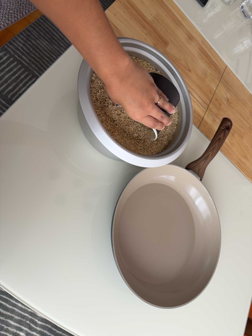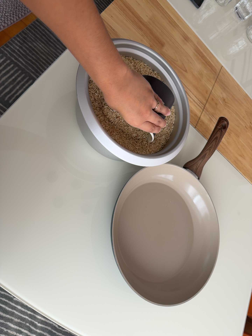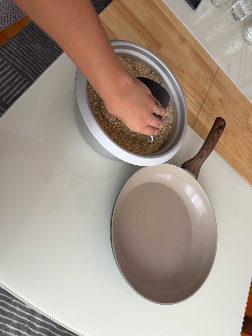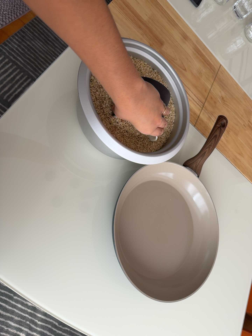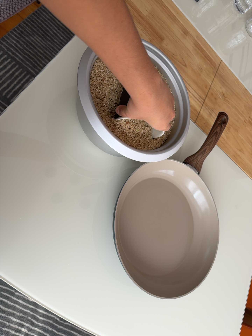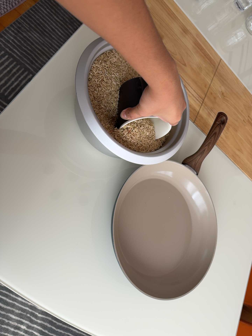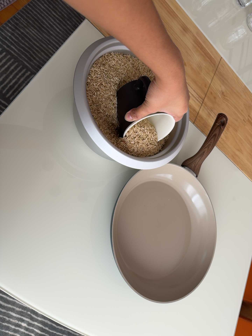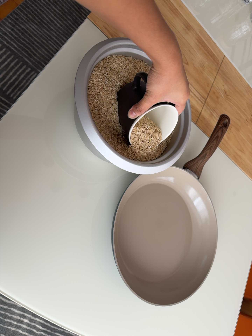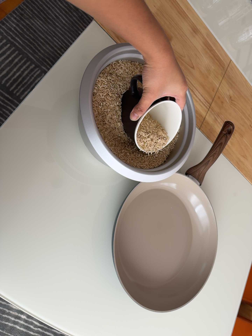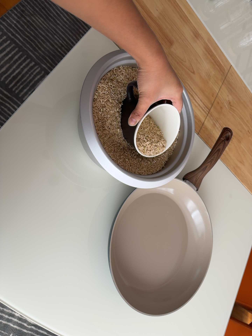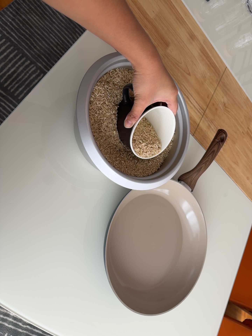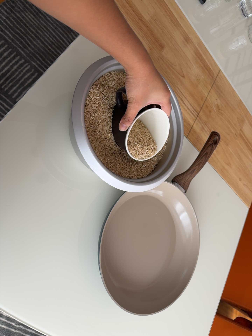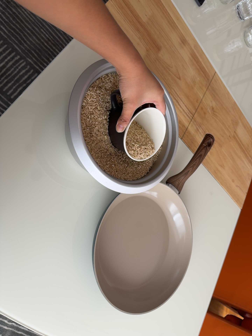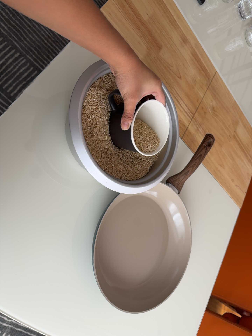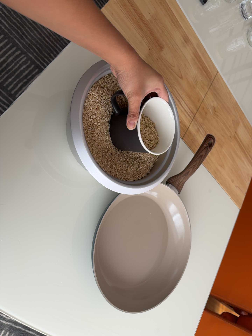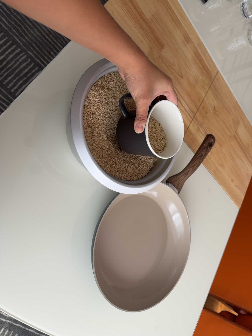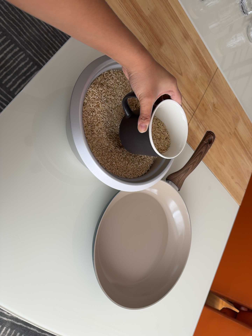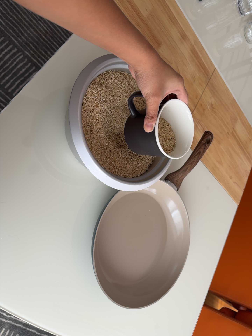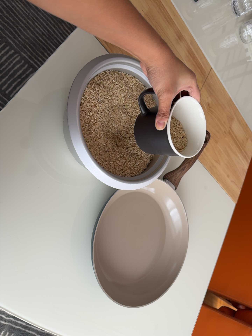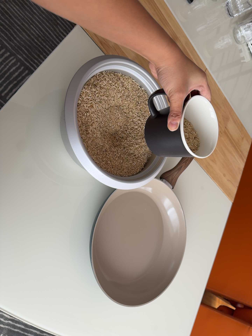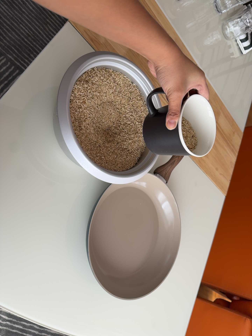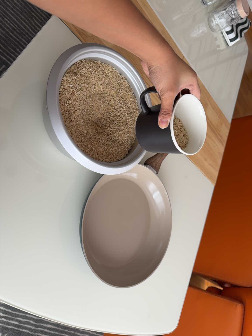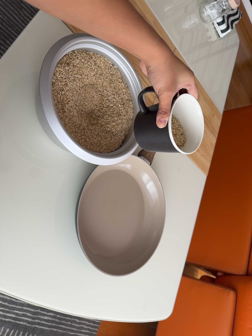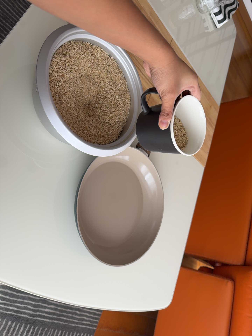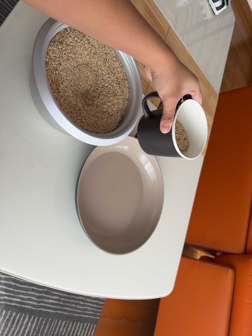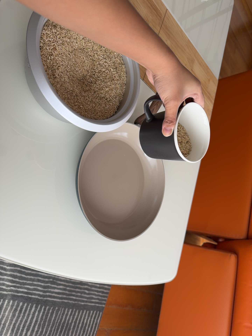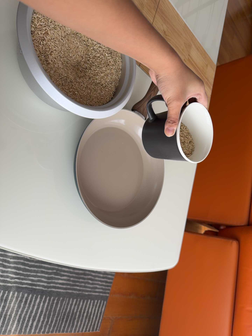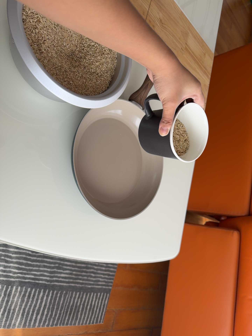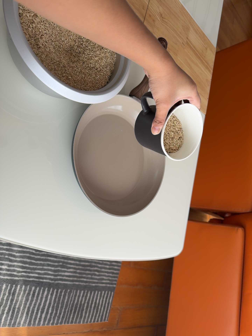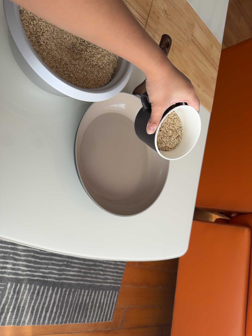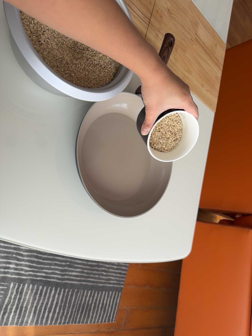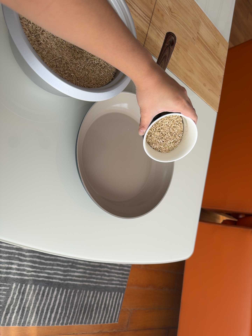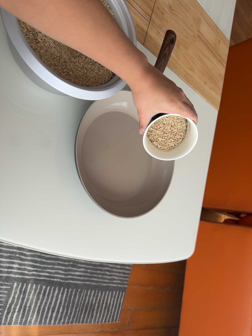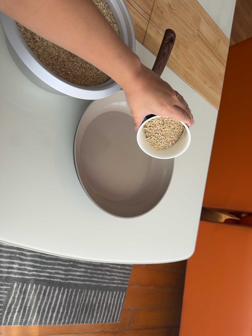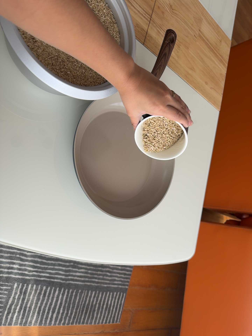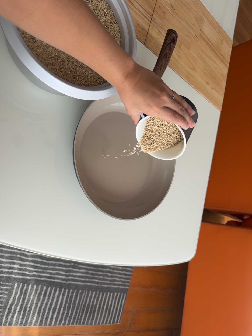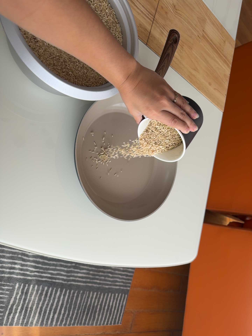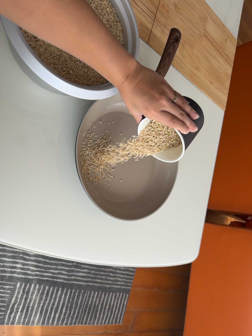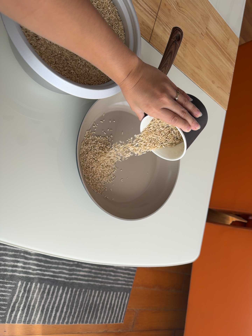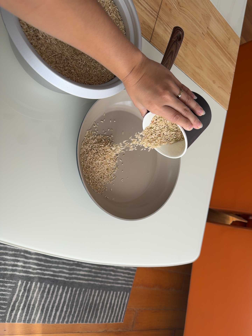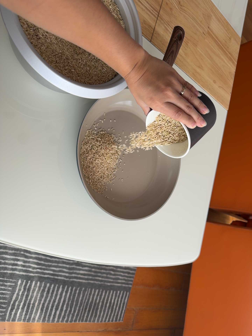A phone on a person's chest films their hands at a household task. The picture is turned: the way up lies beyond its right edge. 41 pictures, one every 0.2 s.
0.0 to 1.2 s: The camera shifts only a little, or ends up much as it began.
1.2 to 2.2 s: The camera travels toward the top of its view, about 6 cm.
2.2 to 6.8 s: The camera travels toward the bottom of its view, about 8 cm, so close, fixed things drift upward. Its aim tips toward the bottom of its view by about 15 degrees, and the scene shifts upward. It rolls about its line of sight by about 10 degrees, and the scene rotates counterclockwise.
6.8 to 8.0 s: The camera keeps its place and its aim.
The film runs forward here.
